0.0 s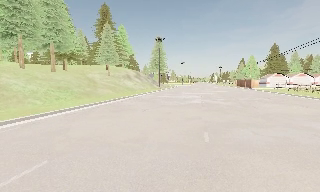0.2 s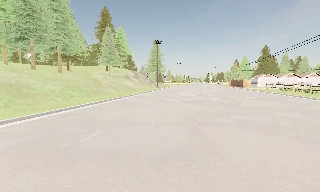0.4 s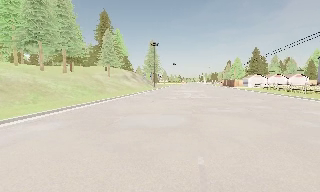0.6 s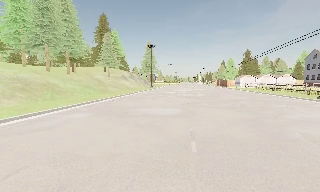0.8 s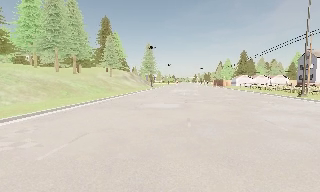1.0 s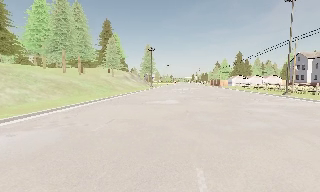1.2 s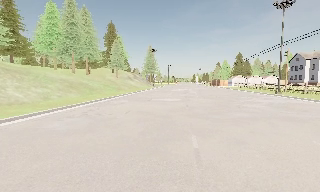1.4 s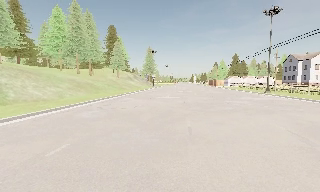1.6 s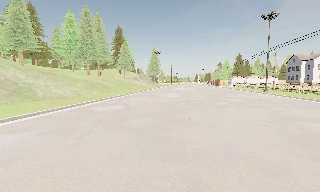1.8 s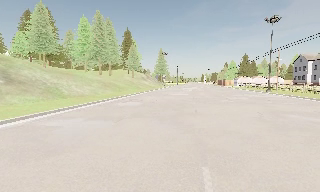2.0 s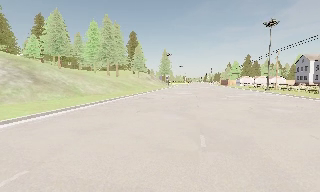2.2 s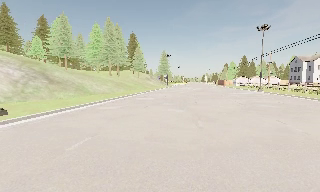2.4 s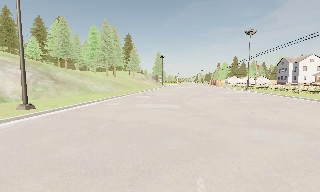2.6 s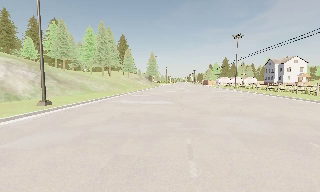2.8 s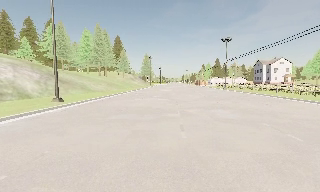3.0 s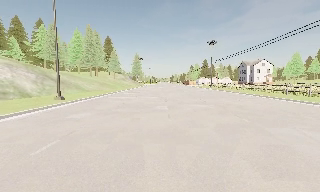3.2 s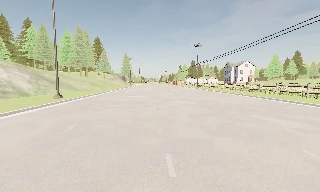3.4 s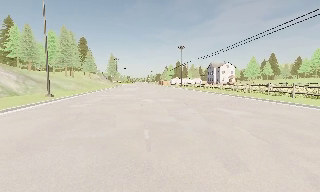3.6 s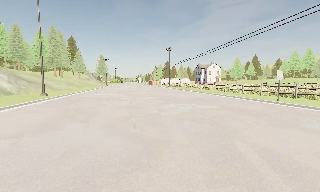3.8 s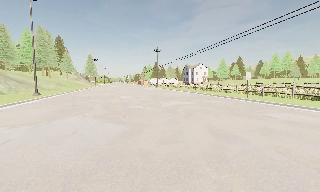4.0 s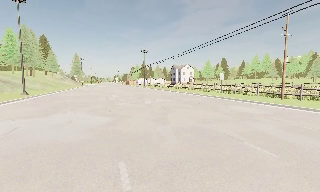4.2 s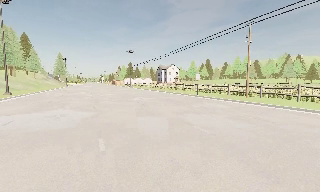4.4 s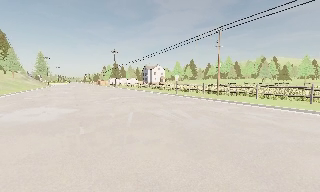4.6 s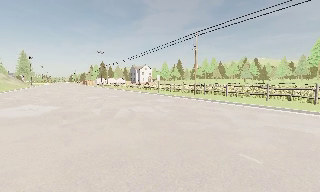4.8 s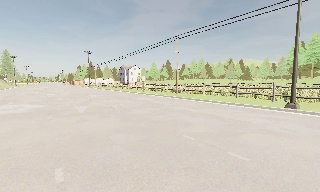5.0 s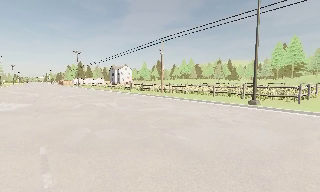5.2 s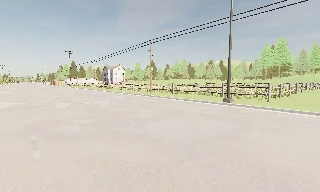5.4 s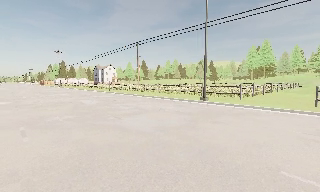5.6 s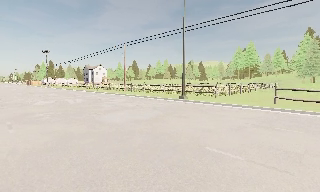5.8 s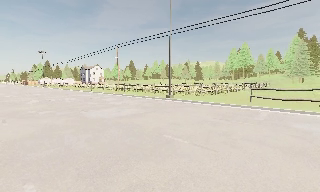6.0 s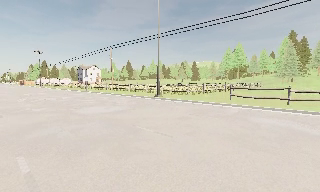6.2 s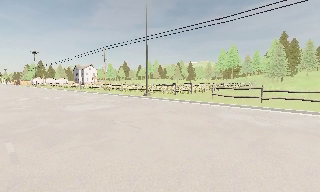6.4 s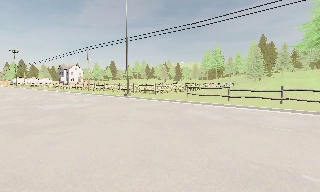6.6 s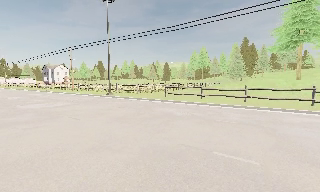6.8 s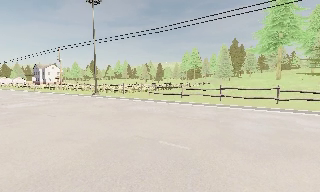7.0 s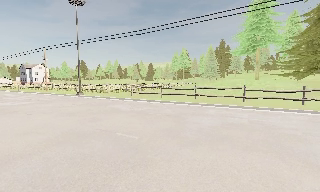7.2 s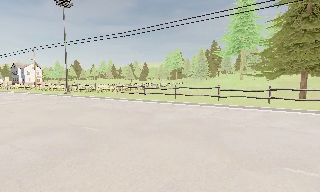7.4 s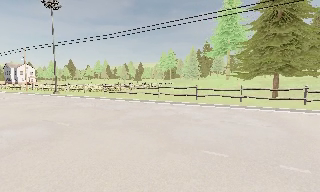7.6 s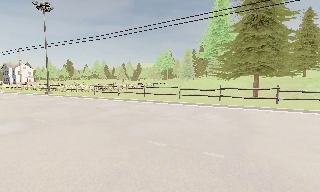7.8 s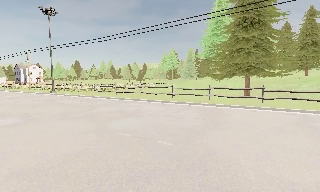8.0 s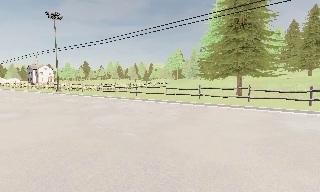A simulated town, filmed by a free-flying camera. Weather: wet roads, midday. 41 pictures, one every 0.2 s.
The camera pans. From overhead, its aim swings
clockwise.
The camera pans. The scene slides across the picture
to the left.
0.0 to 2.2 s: The camera travels backward, about 25 m, so what stands in front gets smaller.
2.2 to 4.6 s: The camera swings to its right by about 45 degrees, and the scene slides to the left. It travels backward, about 25 m.
4.6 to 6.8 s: The camera swings to its right by about 25 degrees, and the scene slides to the left. It travels backward and to its right, about 16 m, so what stands in front gets smaller.
6.8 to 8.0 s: The camera travels to its right and backward, about 9 m, so close, fixed things drift to the left.
The film runs backward here.
